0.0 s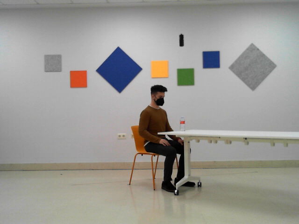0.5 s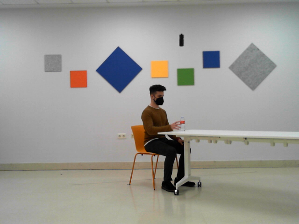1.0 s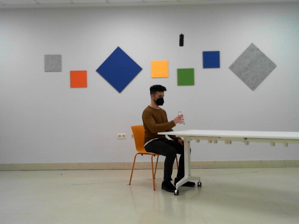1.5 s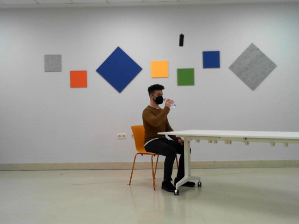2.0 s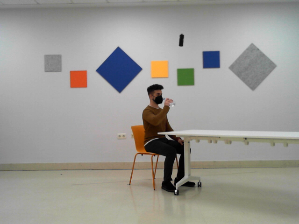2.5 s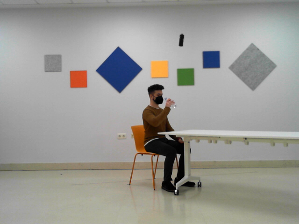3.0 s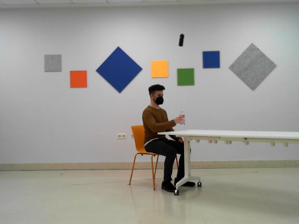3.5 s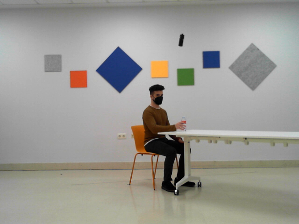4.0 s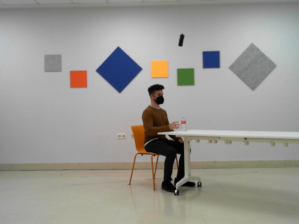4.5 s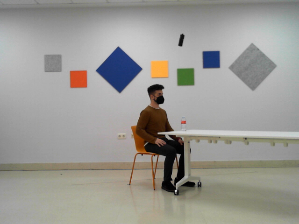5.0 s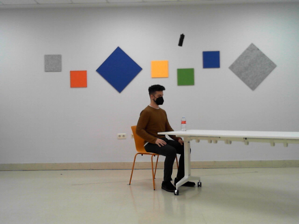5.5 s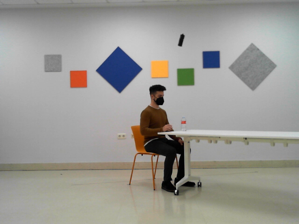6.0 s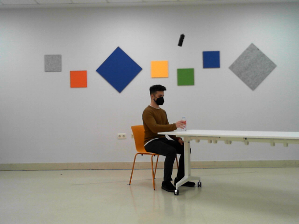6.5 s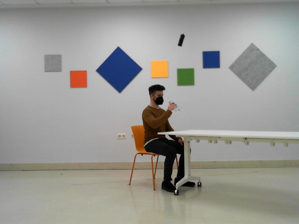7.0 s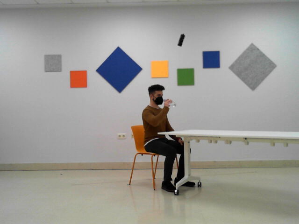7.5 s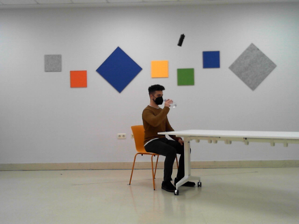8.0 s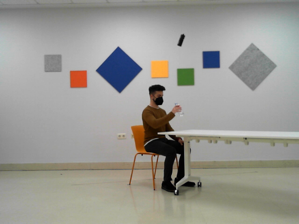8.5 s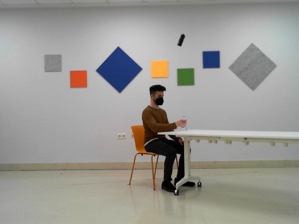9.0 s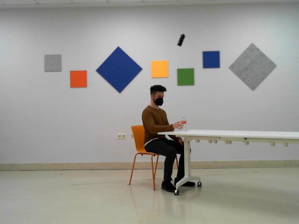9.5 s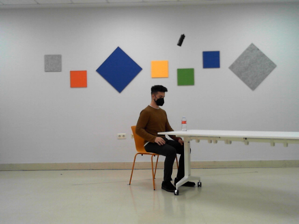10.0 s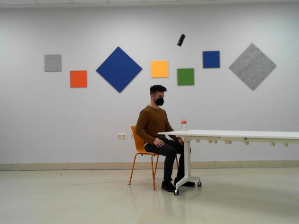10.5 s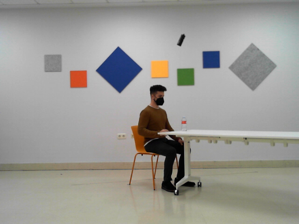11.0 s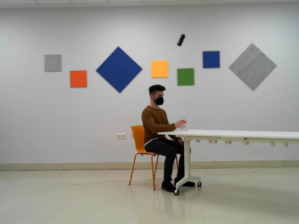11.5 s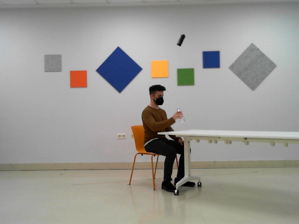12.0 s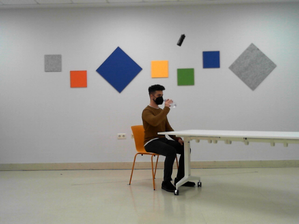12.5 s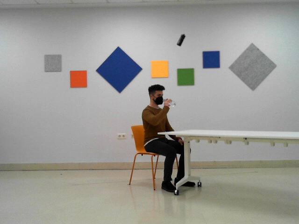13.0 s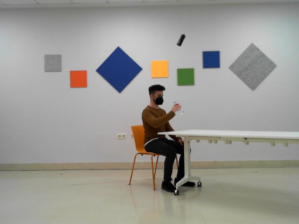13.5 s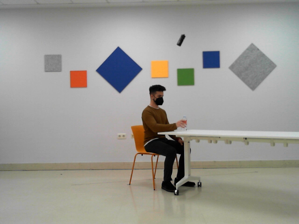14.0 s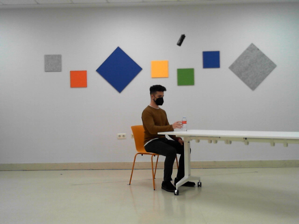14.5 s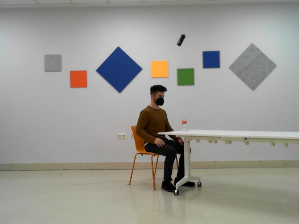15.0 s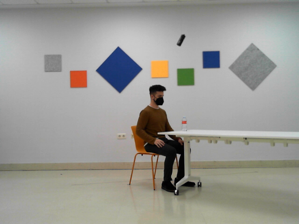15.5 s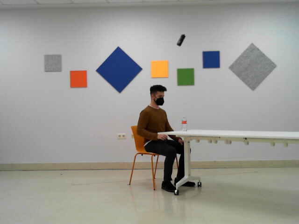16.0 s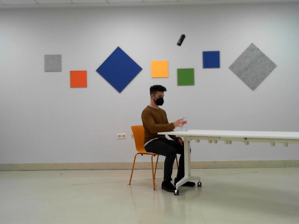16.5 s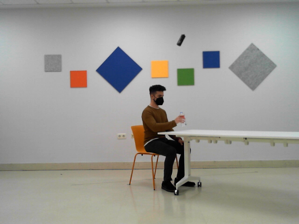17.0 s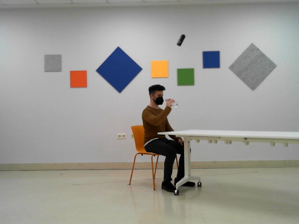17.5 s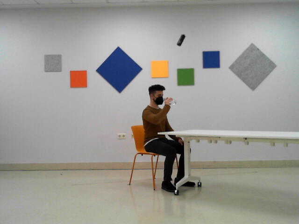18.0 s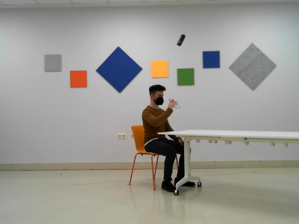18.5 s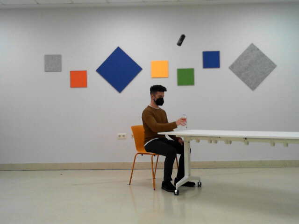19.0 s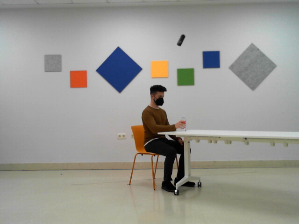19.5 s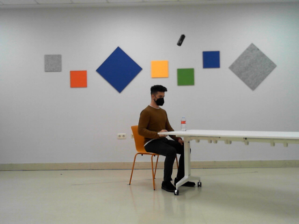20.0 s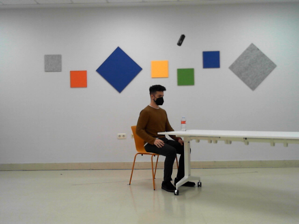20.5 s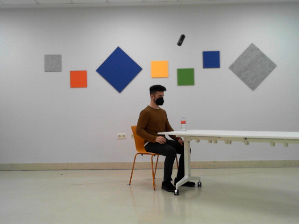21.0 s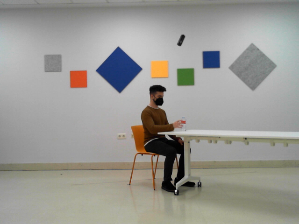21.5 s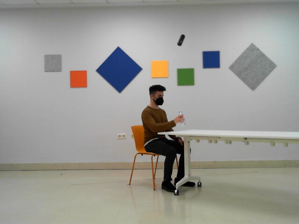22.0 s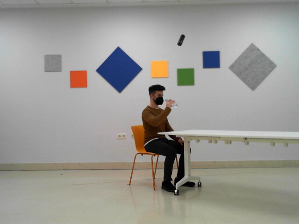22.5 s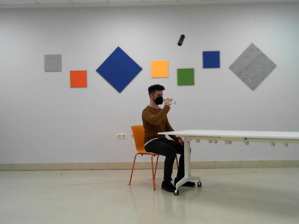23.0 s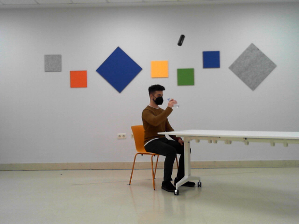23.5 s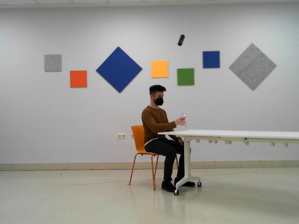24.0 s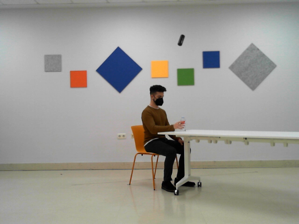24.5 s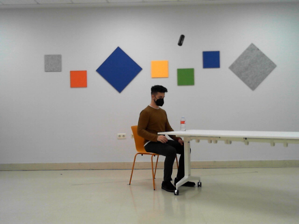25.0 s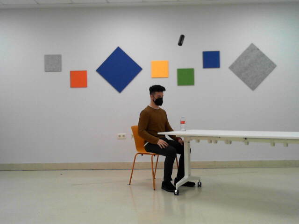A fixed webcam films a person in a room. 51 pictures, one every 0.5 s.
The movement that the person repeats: Drink from a bottle, right hand.
